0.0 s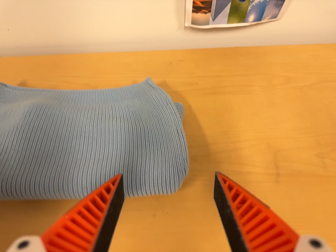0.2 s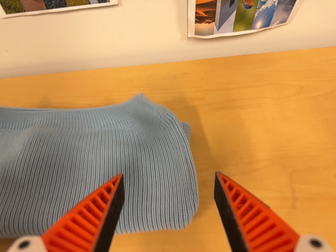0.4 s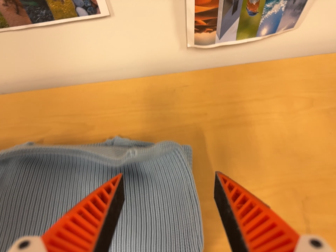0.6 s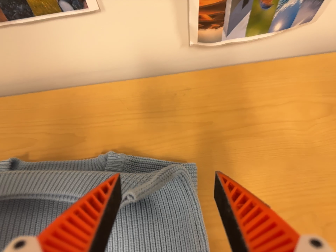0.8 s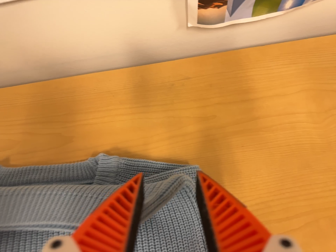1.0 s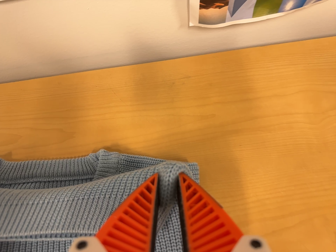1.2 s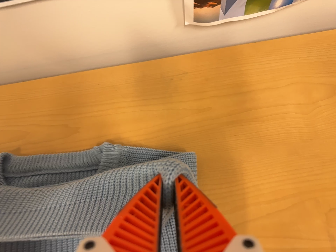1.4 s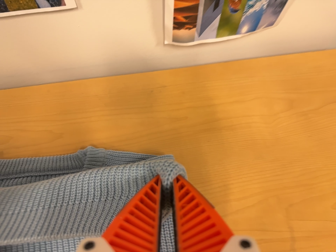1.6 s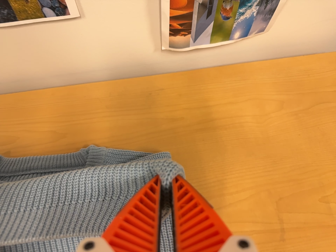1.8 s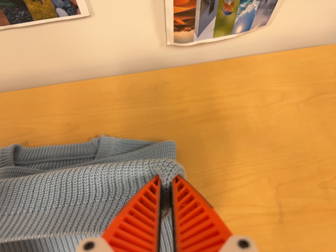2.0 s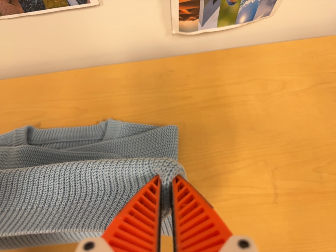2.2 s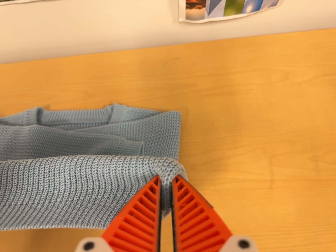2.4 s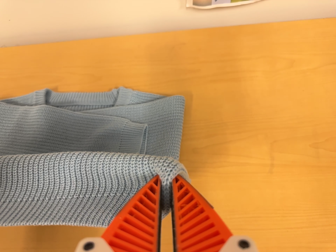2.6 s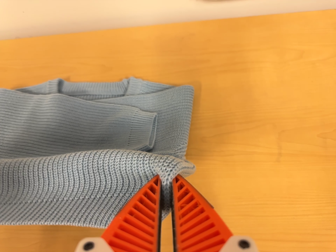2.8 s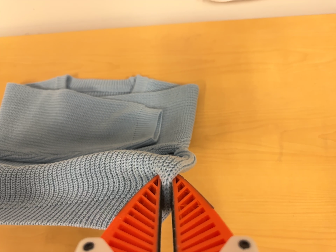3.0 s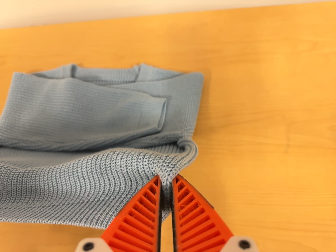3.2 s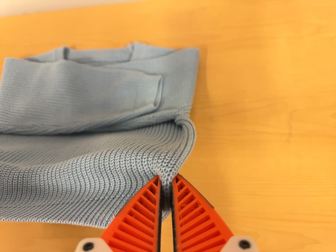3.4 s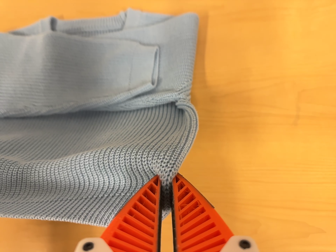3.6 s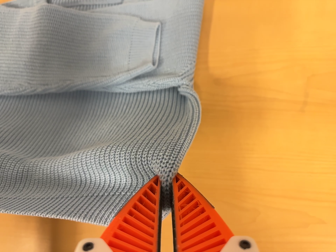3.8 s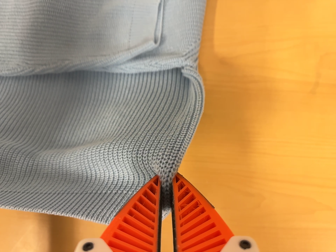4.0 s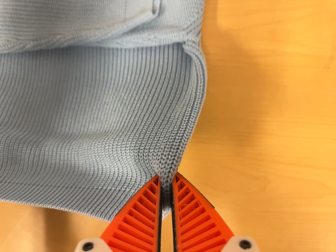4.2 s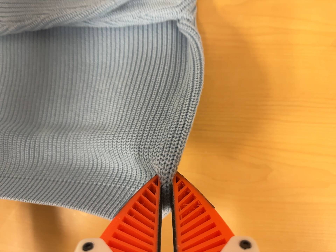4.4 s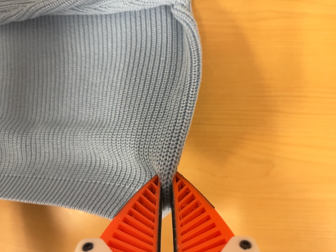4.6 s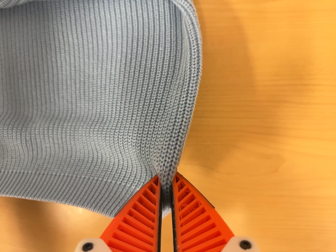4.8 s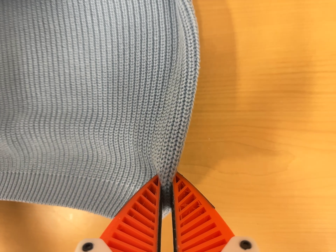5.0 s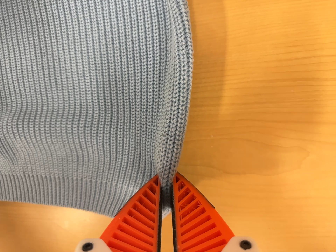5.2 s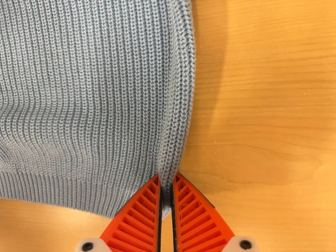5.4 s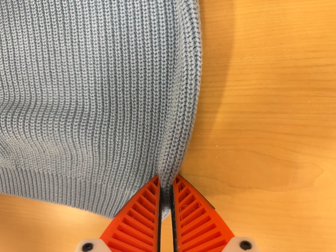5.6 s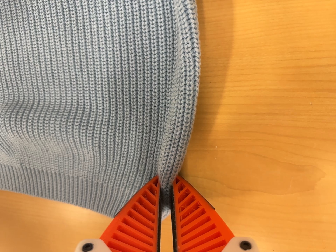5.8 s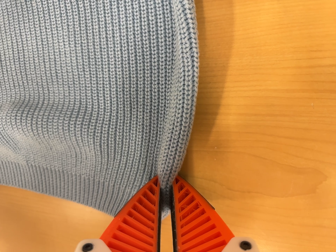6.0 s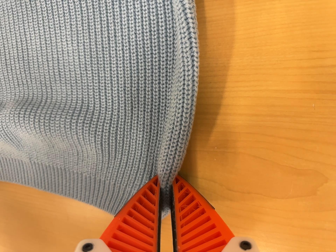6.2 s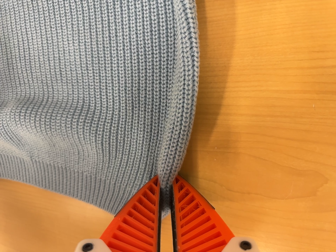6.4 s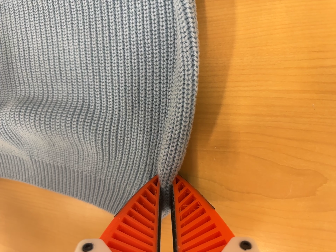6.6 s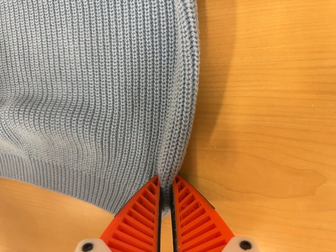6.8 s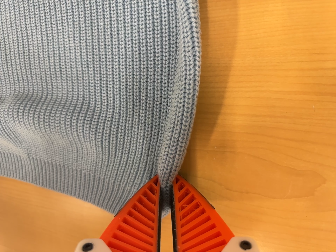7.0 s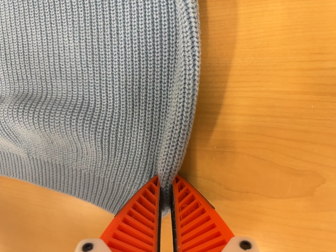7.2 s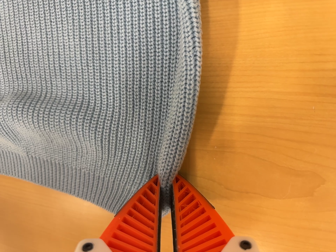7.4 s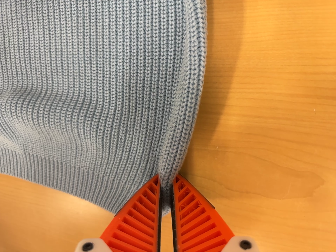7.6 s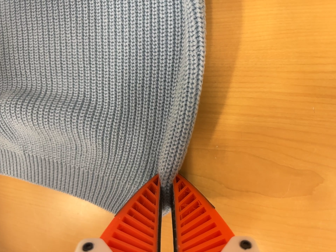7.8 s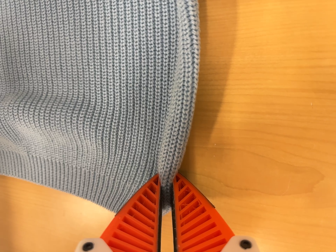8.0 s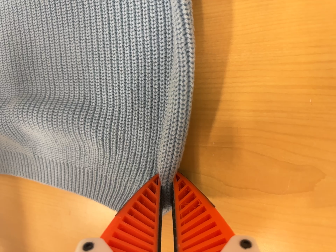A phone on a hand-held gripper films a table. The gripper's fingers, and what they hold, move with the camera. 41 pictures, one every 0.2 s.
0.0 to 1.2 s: The camera travels toward the top of its view and forward, about 18 cm. Its aim tips toward the bottom of its view by about 10 degrees.
1.2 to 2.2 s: The camera travels backward, toward the bottom of its view and to its right, about 14 cm, so what stands in front gets smaller.
2.2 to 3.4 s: The camera's aim tips toward the bottom of its view by about 10 degrees, and the scene shifts upward.
3.4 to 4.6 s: The camera travels forward and to its right, about 14 cm, so what stands in front looms larger. Its aim tips toward the bottom of its view by about 20 degrees, and the scene shifts upward.
4.6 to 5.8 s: The camera travels forward, about 9 cm, so what stands in front looms larger.
5.8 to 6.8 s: The camera keeps its place and its aim.
6.8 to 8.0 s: The camera shifts only a little, or ends up much as it began.
The film runs backward here.
